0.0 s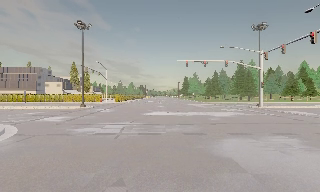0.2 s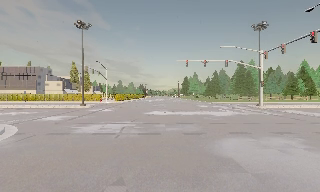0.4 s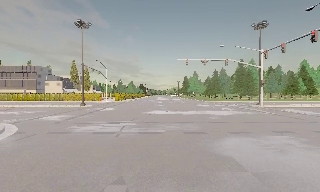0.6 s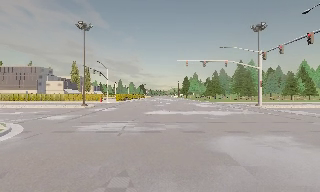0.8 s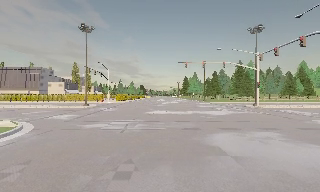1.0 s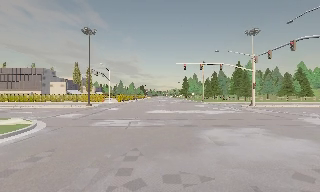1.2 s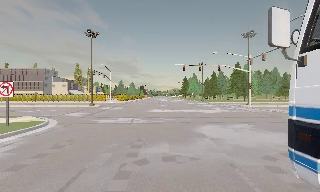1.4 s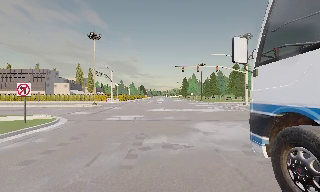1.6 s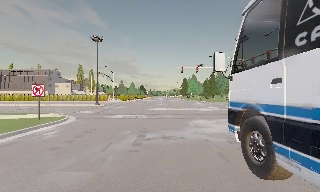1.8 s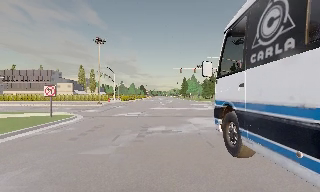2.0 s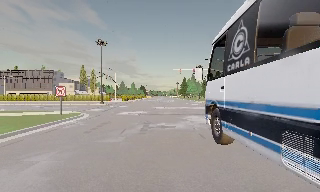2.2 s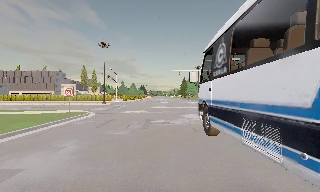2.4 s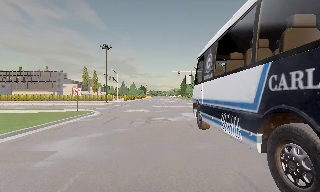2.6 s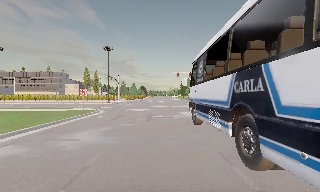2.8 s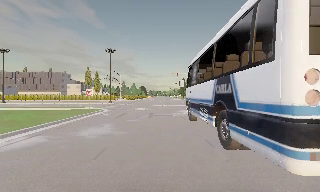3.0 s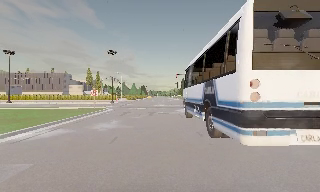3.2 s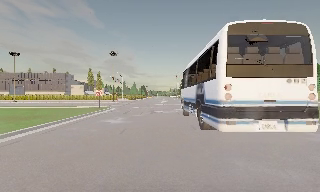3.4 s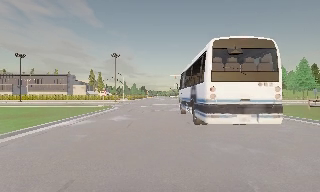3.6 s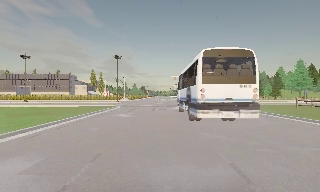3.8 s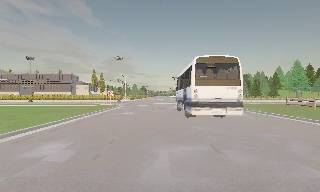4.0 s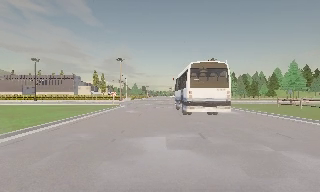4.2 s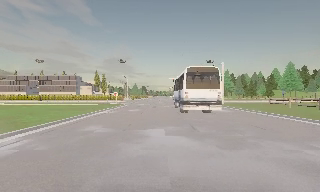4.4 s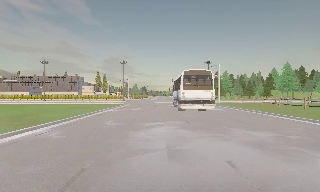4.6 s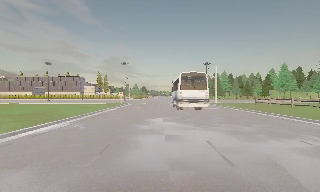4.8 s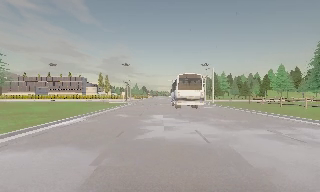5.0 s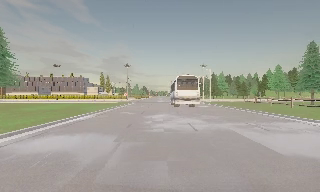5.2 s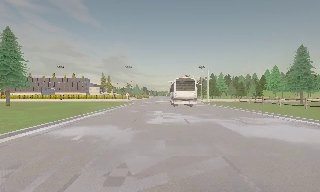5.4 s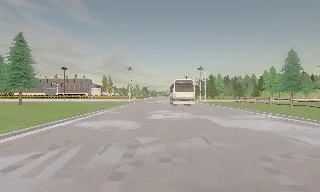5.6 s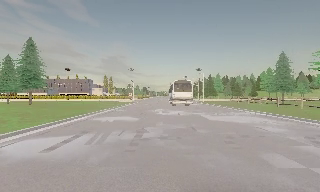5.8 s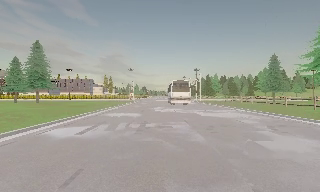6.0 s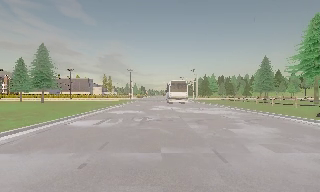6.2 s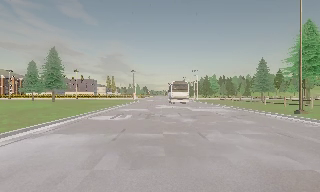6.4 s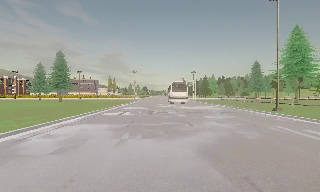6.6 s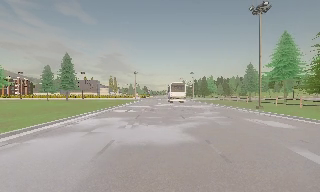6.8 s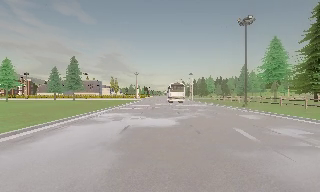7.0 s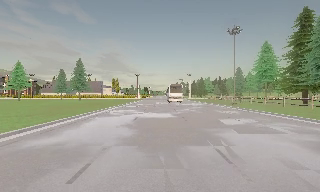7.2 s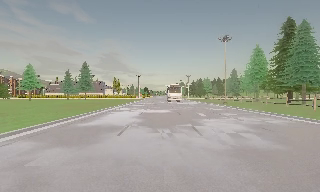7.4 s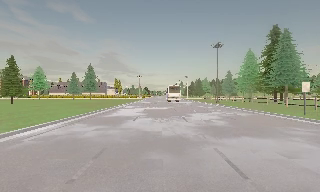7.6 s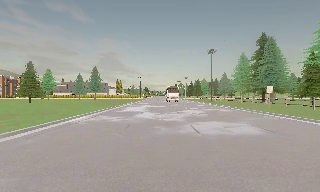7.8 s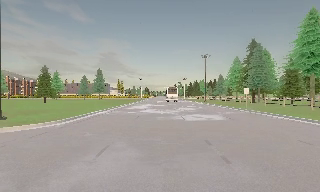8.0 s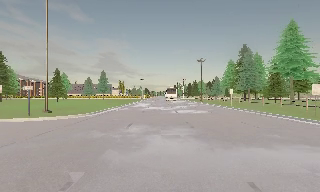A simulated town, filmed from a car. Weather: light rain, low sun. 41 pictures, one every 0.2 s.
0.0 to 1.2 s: The camera travels backward, about 3 m, so what stands in front gets smaller. It gains speed.
1.2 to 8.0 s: The camera travels backward, about 70 m, so what stands in front gets smaller. It gains speed.
The film runs backward here.
